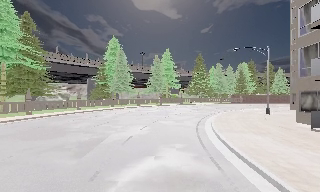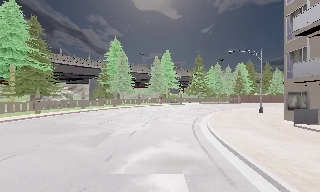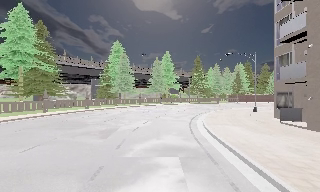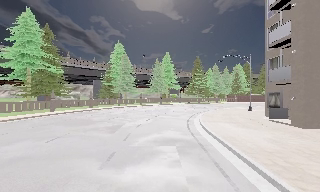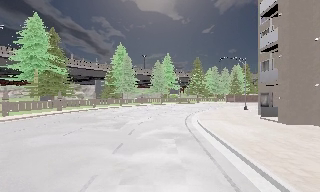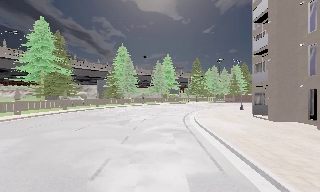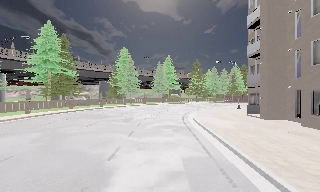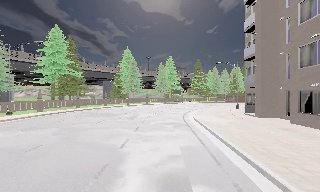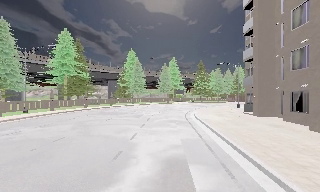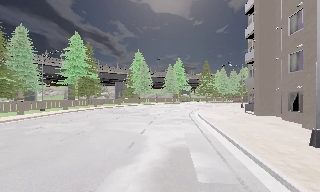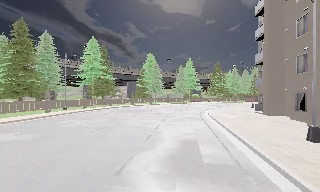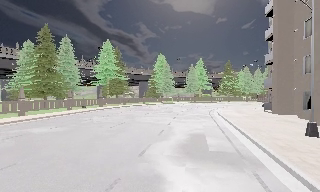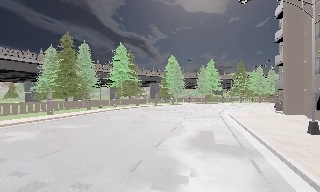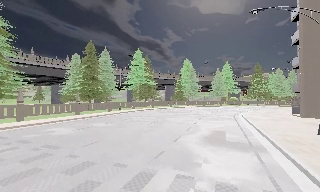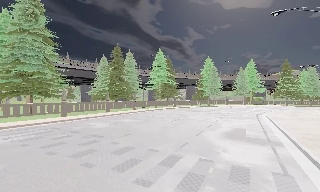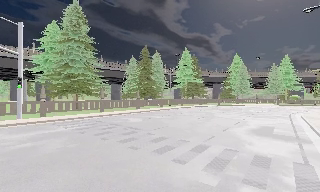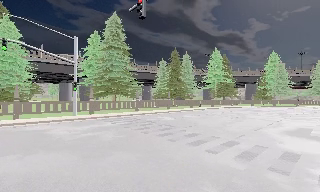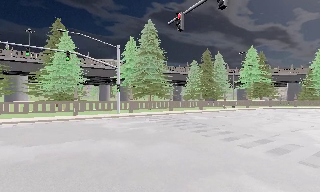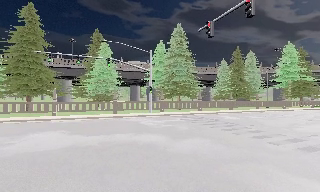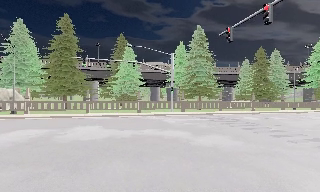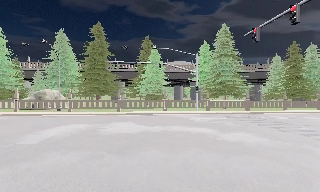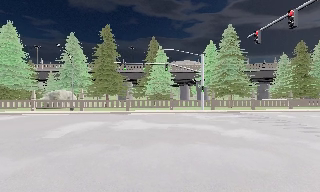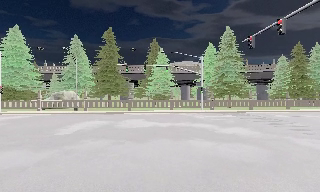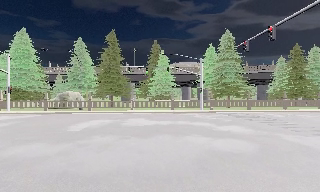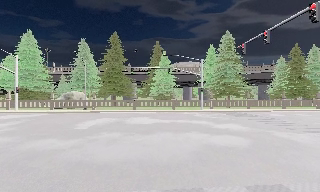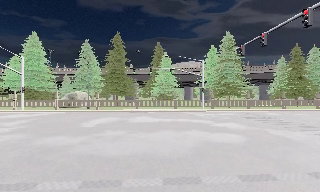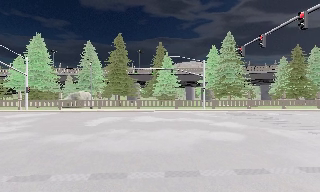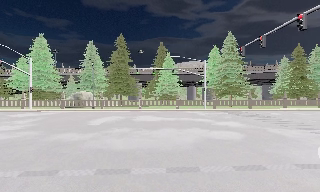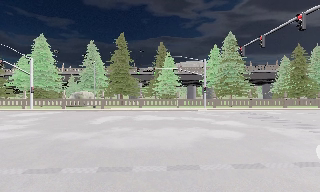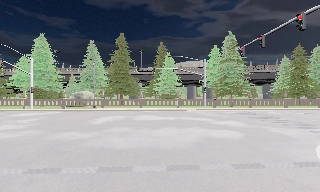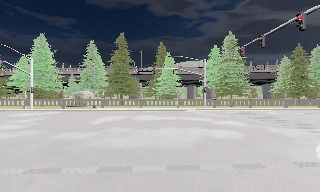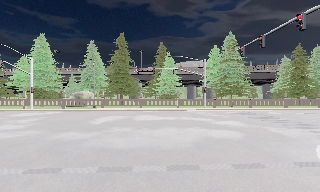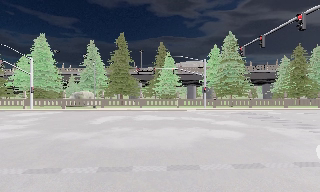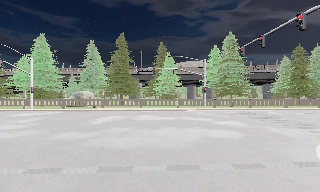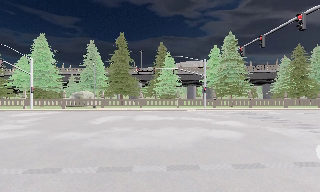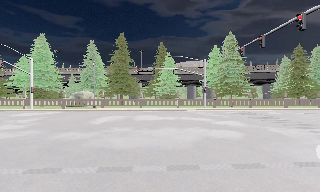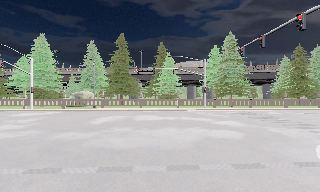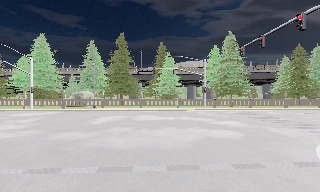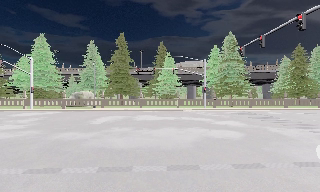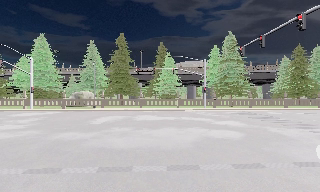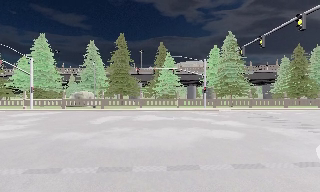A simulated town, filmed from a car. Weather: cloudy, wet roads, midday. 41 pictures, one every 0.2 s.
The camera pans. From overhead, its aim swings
counterclockwise.
The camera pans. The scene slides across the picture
to the right.
0.0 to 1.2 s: The camera travels backward, about 7 m, so what stands in front gets smaller.
1.2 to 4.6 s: The camera pans to its left, which is counterclockwise from overhead, by about 85 degrees. It travels backward, about 19 m.
4.6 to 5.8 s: The camera travels backward, about 2 m, so what stands in front gets smaller. It loses speed.
5.8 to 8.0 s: The camera keeps its place and its aim.
The film runs backward here.
